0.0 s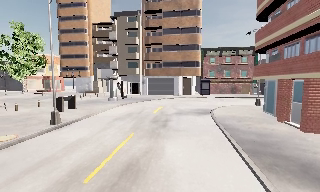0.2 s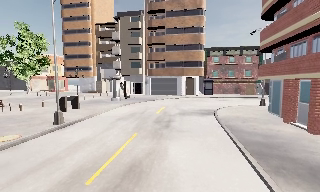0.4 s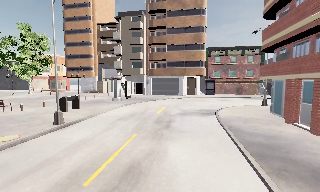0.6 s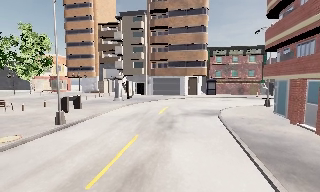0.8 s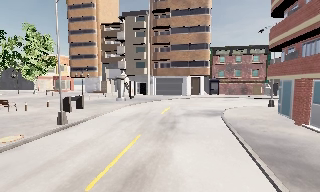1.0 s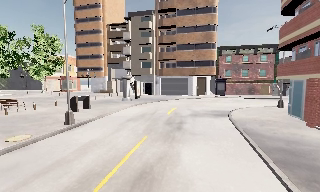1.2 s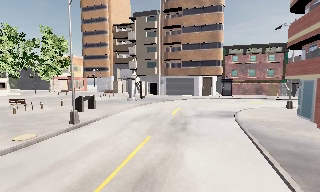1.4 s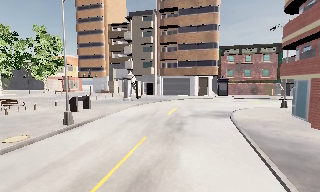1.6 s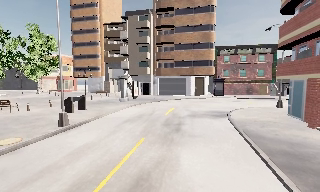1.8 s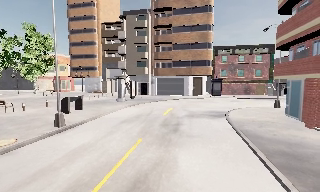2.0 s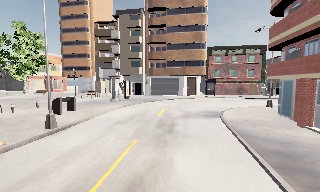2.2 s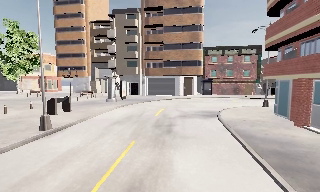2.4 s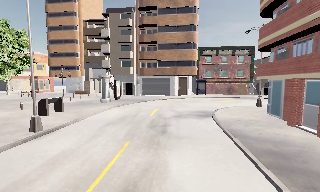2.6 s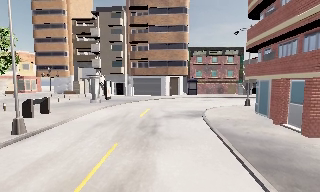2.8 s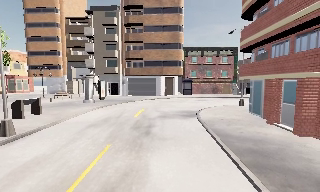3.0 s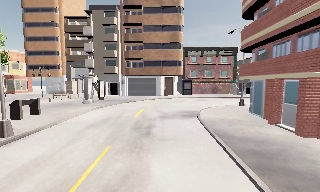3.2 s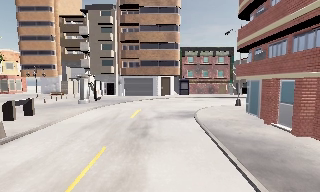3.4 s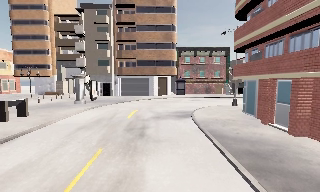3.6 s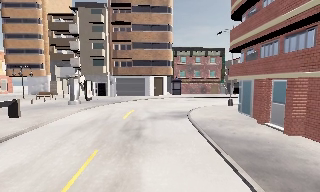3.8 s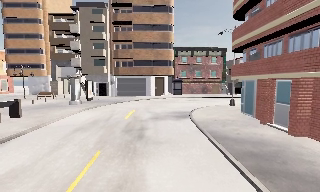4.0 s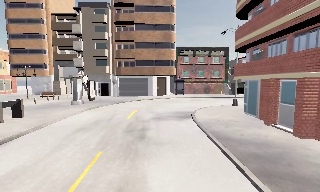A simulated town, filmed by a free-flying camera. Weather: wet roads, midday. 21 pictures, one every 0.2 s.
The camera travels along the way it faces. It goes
forward.
0.0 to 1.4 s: The camera travels forward, about 0.5 m, so what stands in front looms larger.
1.4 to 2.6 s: The scene slides to the left, as the camera pans about 10 degrees to its right. It travels forward, about 0.5 m, so what stands in front looms larger.
2.6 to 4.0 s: The camera travels forward, about 0.5 m, so what stands in front looms larger.
The film runs forward here.
